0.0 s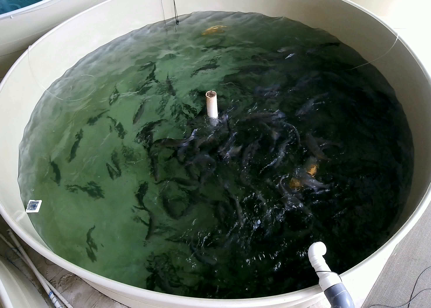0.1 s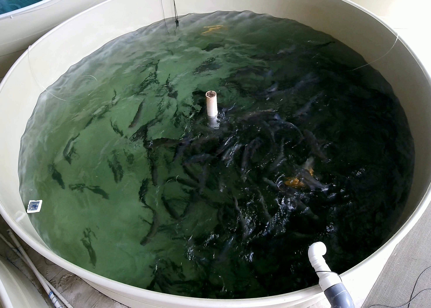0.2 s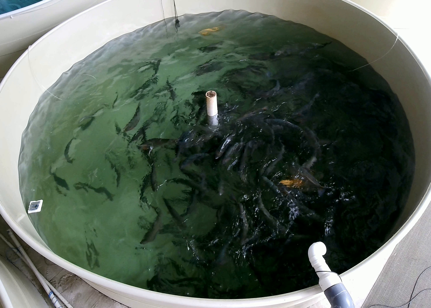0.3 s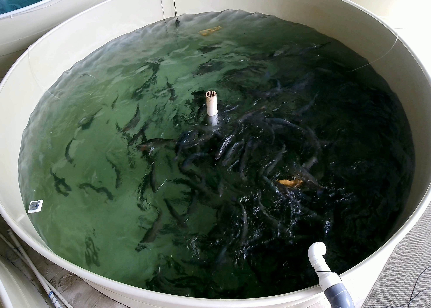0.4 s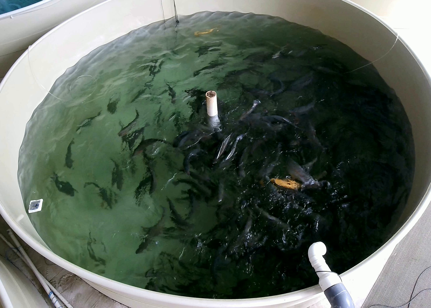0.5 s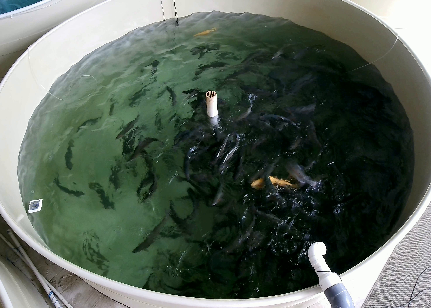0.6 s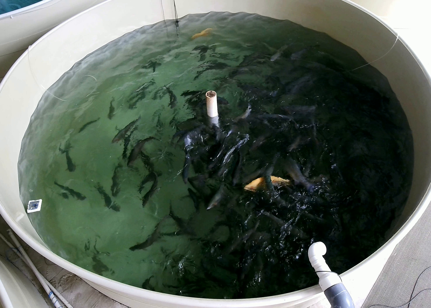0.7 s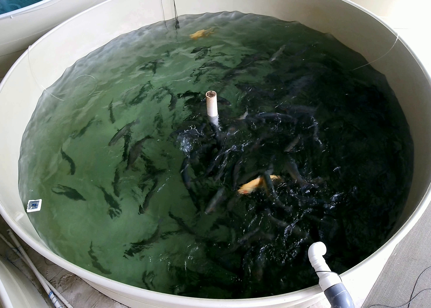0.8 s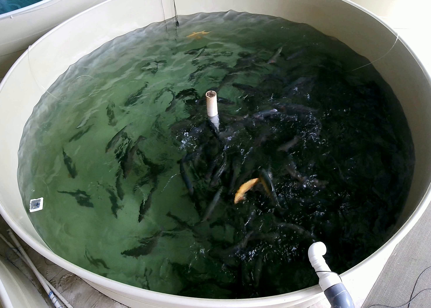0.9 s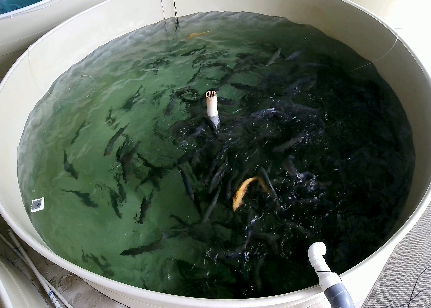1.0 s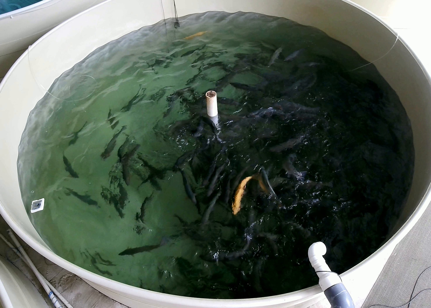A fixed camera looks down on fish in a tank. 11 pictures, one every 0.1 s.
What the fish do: Weak feeding.
